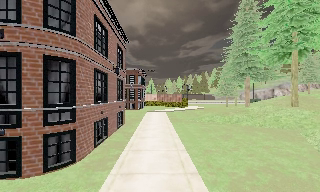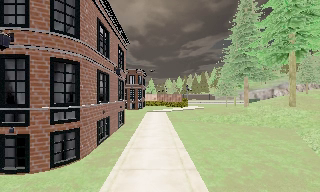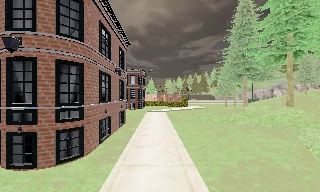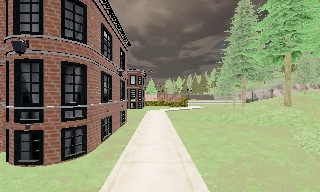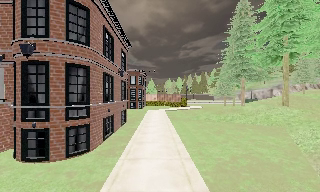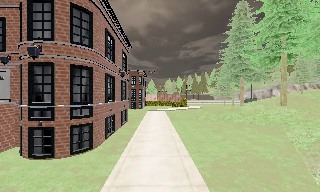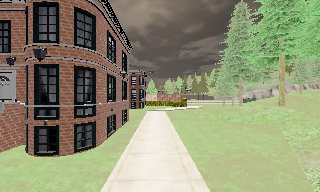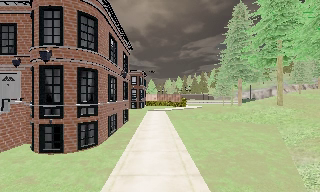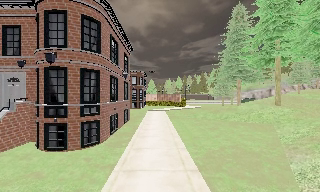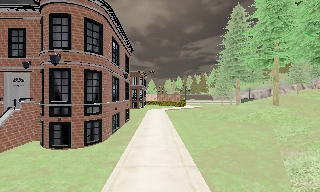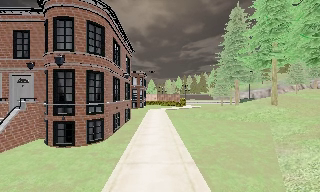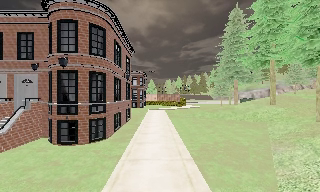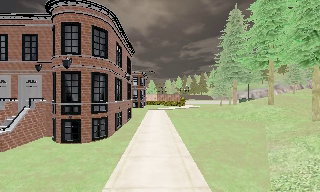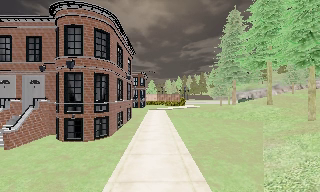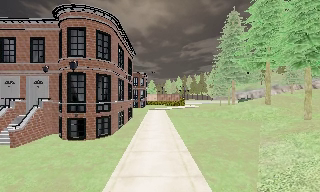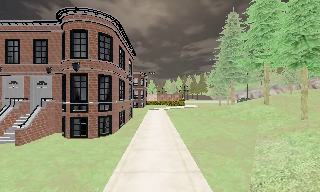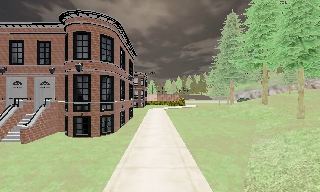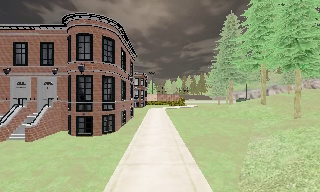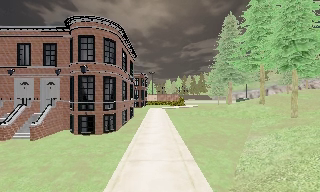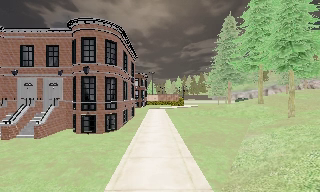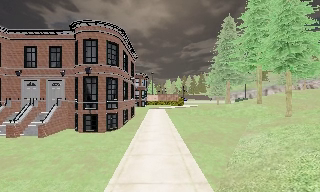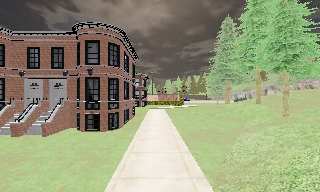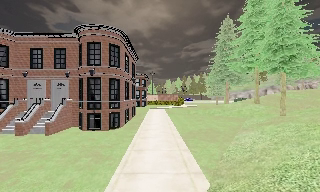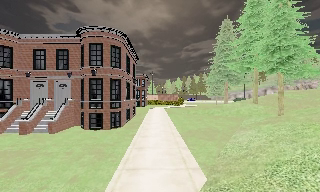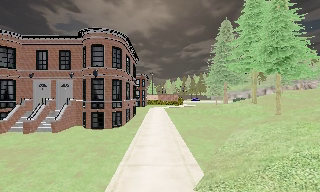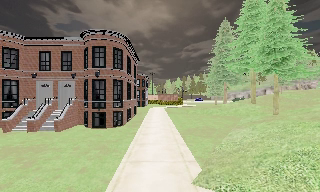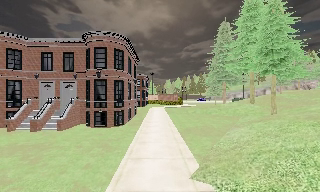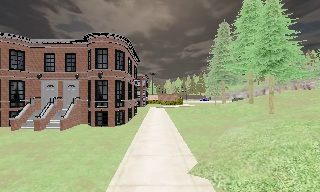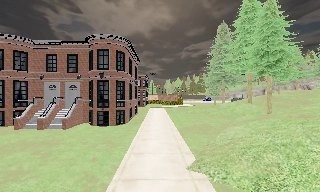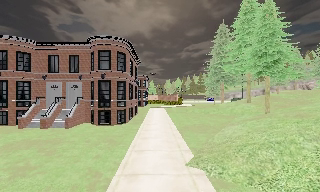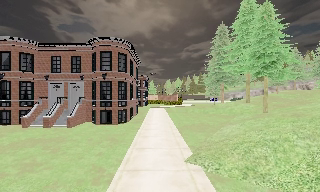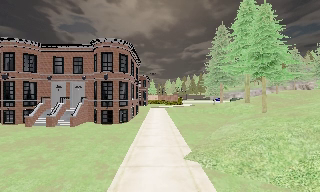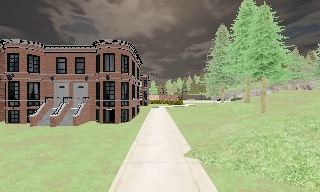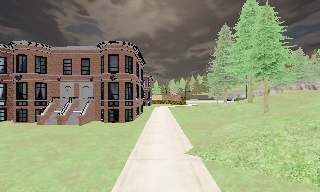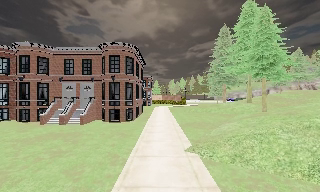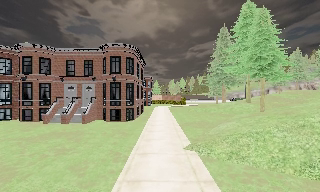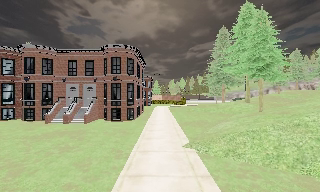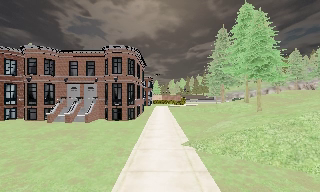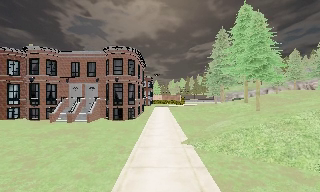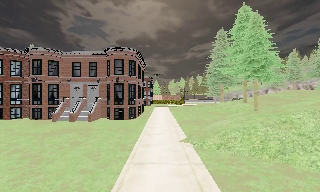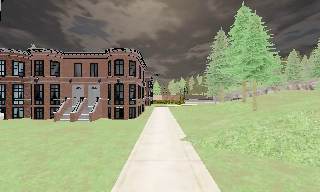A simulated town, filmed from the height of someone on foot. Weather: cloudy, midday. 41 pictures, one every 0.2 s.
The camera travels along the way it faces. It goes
backward.
0.0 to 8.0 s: The camera travels backward, about 11 m, so what stands in front gets smaller.
The film runs backward here.
